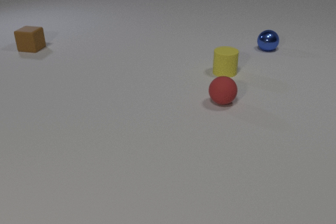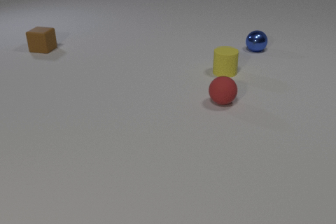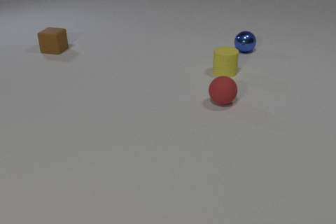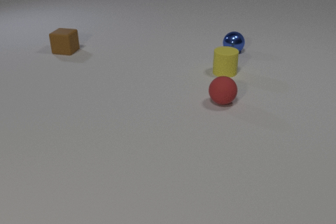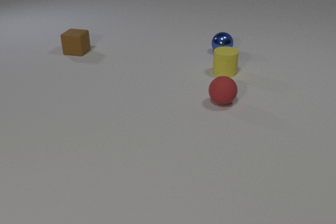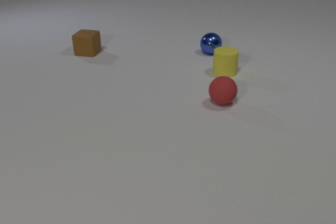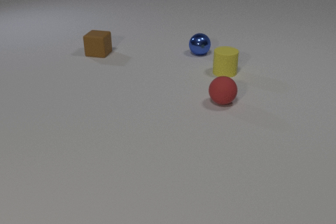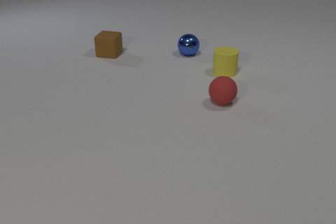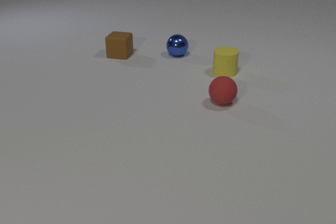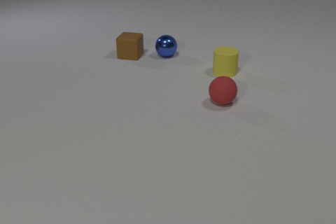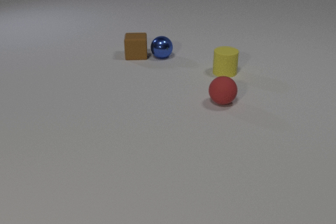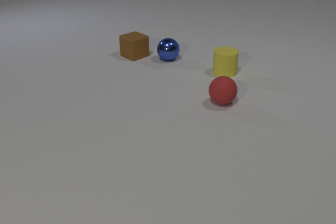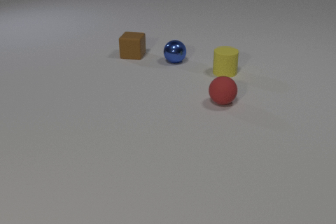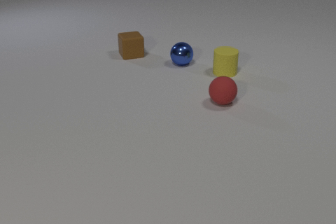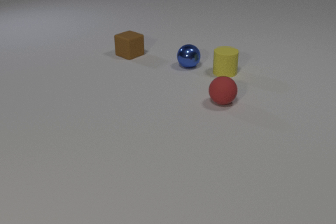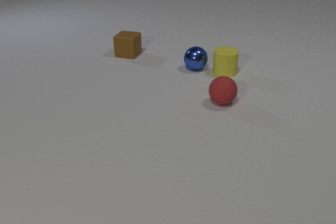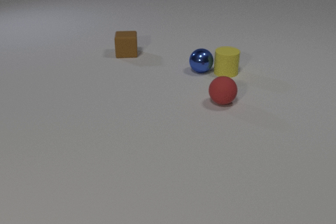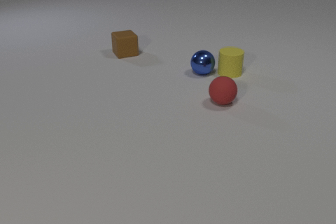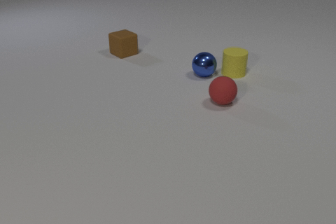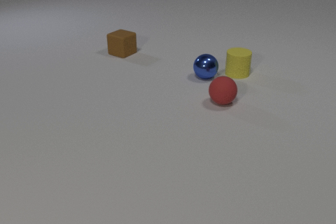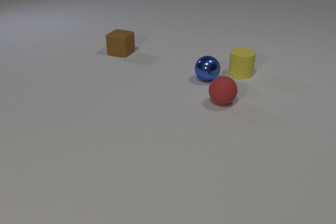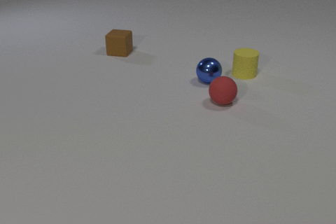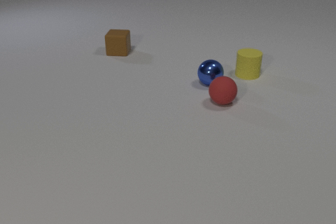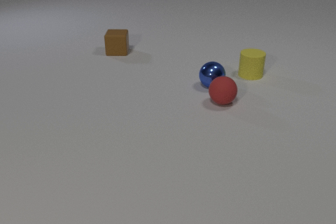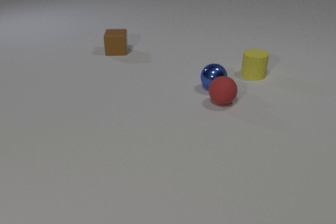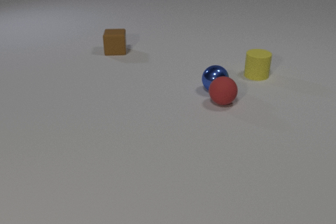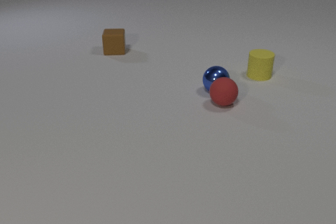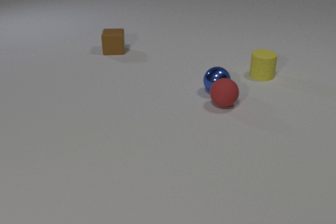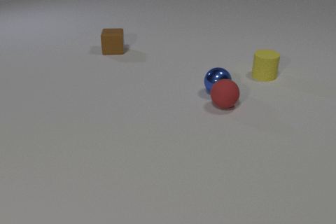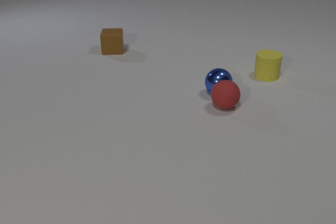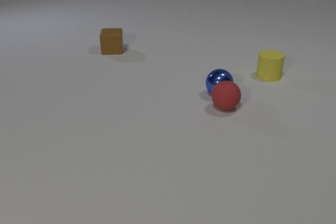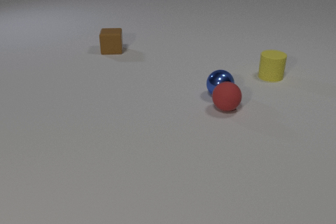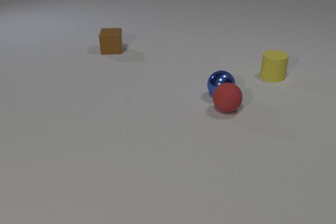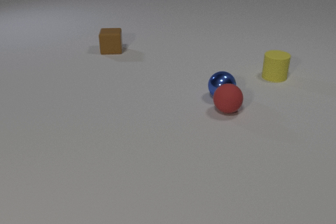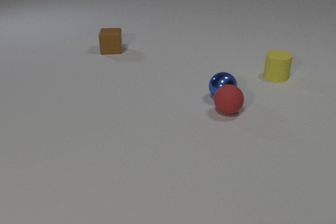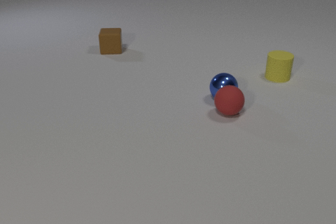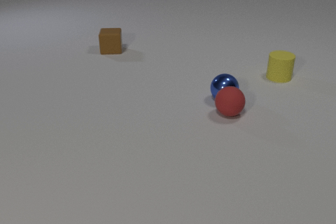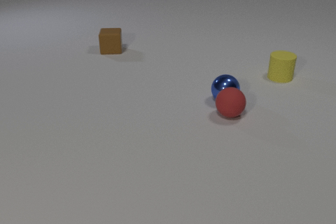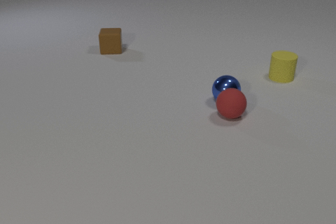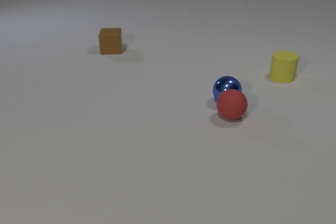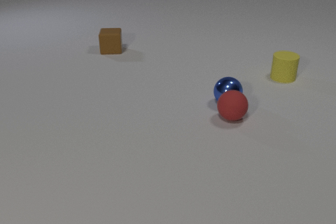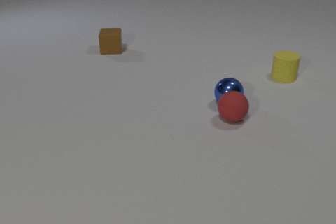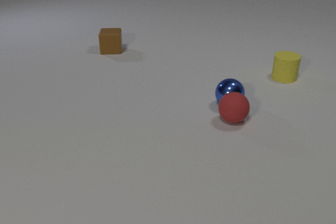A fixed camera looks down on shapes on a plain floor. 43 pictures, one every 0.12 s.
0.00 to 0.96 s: The blue metal sphere rolls to the left. The brown rubber cube slides to the right and toward the camera.
0.96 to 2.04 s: The blue metal sphere rolls toward the camera and to the right. The brown rubber cube slides to the right. The yellow rubber cylinder slides to the right. The blue metal sphere and the brown rubber cube collide. The blue metal sphere and the yellow rubber cylinder collide.
2.04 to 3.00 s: The blue metal sphere rolls toward the camera. The brown rubber cube slides to the left and away from the camera. The yellow rubber cylinder slides to the right. The blue metal sphere and the red rubber sphere collide.
3.00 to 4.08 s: The blue metal sphere rolls toward the camera and to the right. The brown rubber cube moves, and ends about where it began. The yellow rubber cylinder slides to the right. The red rubber sphere rolls toward the camera.
4.08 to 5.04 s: The blue metal sphere rolls toward the camera and to the right. The yellow rubber cylinder slides to the right. The red rubber sphere rolls toward the camera.
What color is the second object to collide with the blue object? yellow.
How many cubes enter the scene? 0.
What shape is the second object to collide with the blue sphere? cylinder.
